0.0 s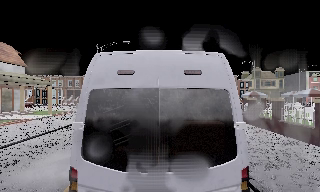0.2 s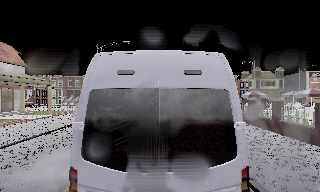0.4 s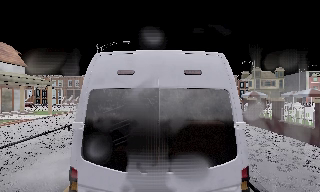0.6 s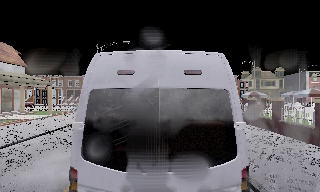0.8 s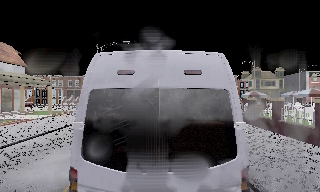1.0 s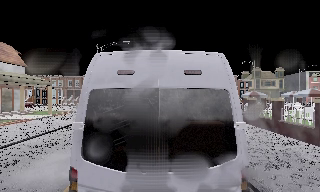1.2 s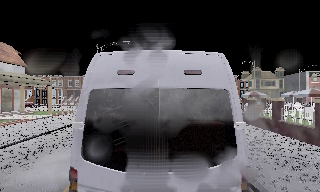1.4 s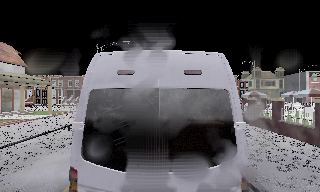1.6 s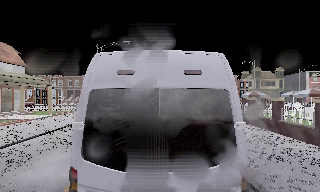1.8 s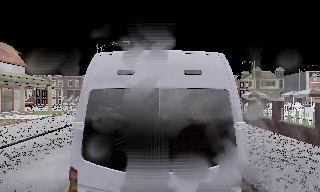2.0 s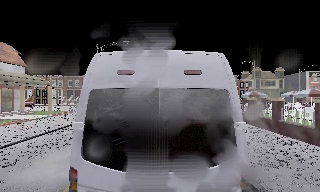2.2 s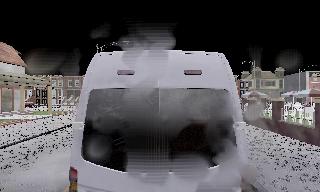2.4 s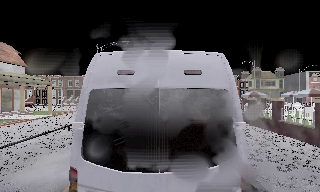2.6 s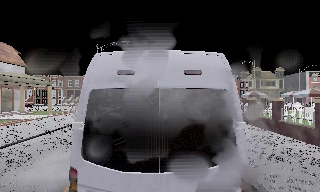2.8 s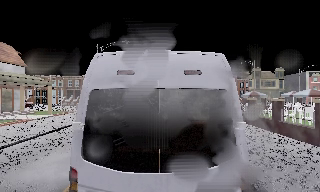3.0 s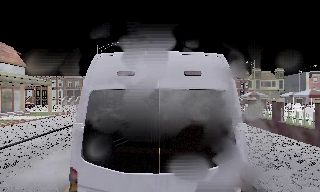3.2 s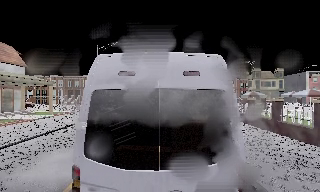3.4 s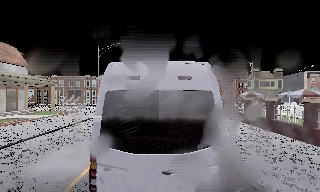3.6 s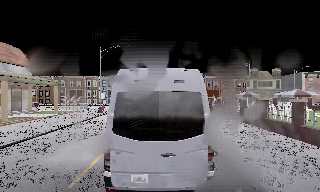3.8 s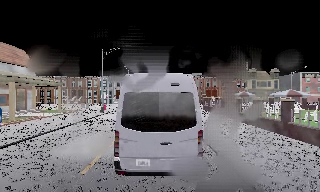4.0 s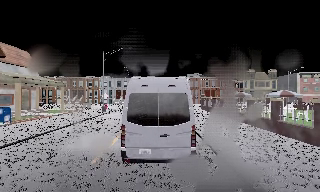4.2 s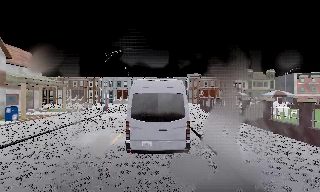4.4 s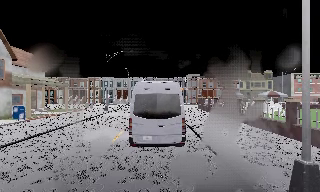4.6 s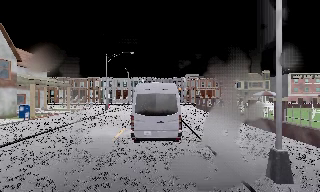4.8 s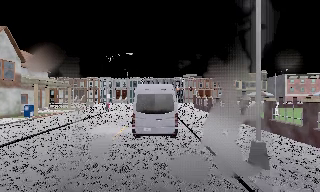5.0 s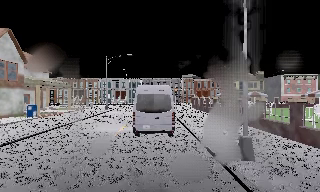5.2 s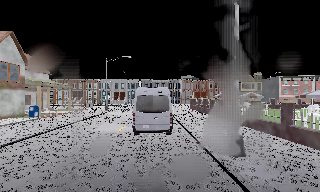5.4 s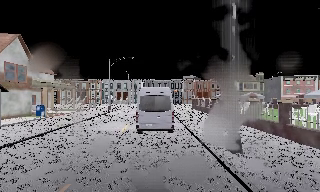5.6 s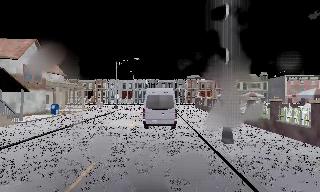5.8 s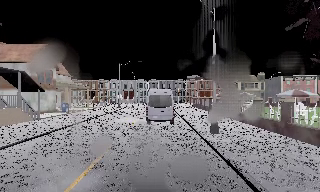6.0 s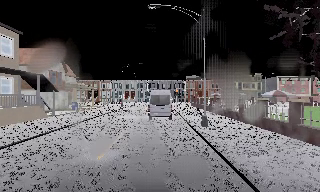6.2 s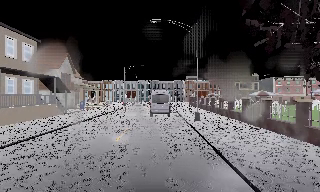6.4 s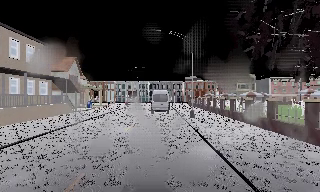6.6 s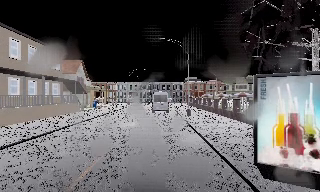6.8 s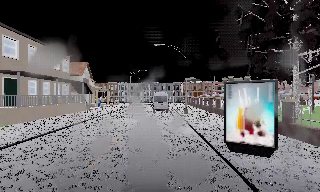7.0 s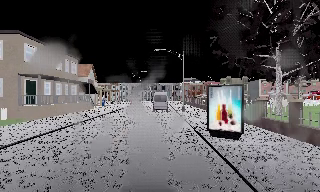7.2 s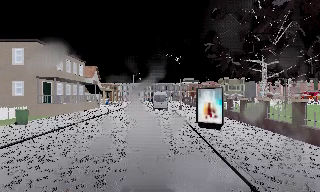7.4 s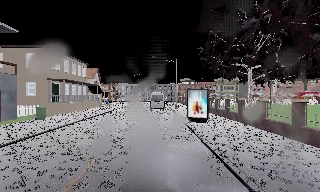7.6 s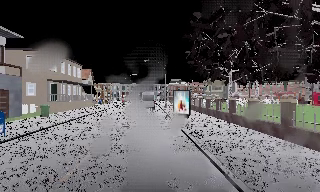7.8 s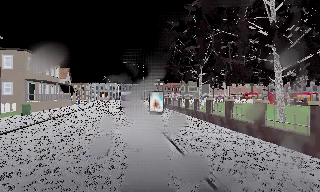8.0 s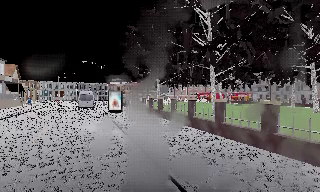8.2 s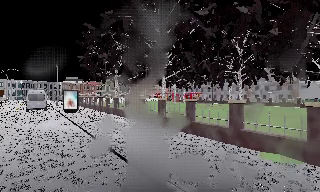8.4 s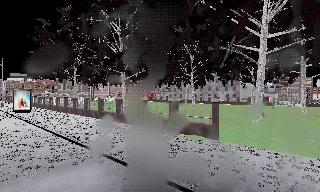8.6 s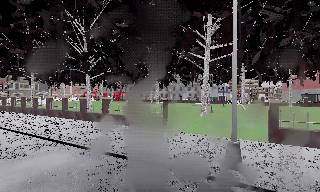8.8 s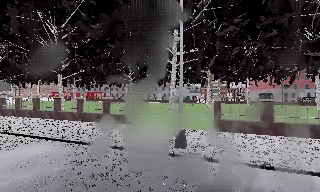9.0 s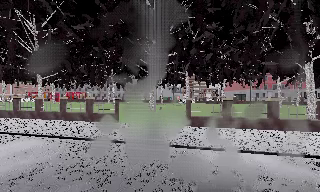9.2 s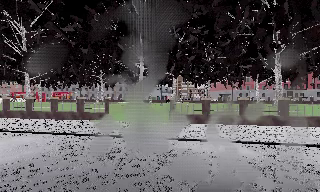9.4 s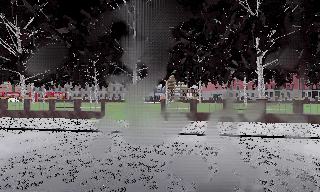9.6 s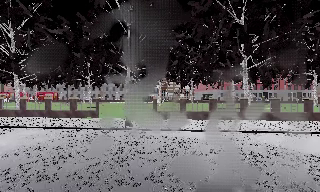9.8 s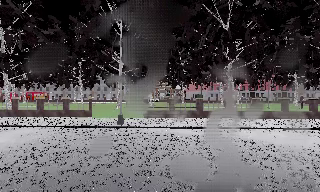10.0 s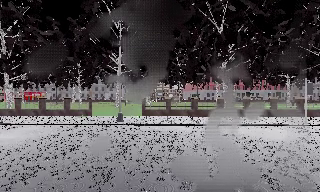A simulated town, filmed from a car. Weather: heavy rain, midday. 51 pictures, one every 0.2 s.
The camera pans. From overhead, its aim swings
clockwise.
The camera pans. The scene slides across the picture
to the left.
0.0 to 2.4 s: The camera keeps its place and its aim.
2.4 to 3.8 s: The camera travels backward, about 1.5 m, so what stands in front gets smaller. It gains speed.
3.8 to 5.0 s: The camera travels backward, about 4 m, so what stands in front gets smaller.
5.0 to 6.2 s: The camera travels backward, about 7 m, so what stands in front gets smaller. It gains speed.
6.2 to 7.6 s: The camera travels backward, about 14 m, so what stands in front gets smaller.
7.6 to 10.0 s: The scene slides to the left, as the camera pans about 85 degrees to its right. It travels backward, about 17 m. It loses speed.
The film runs backward here.
